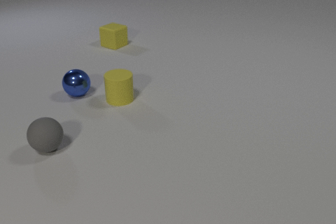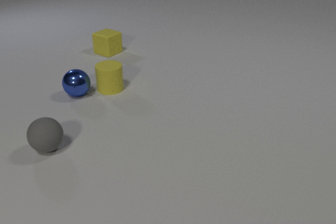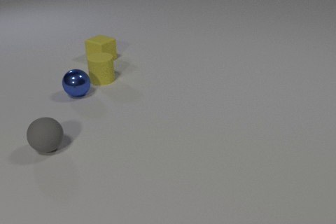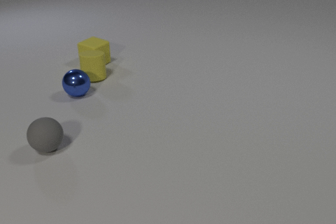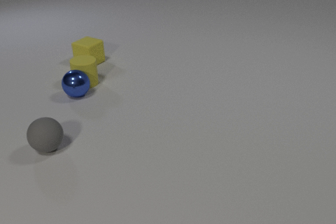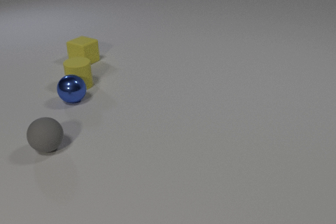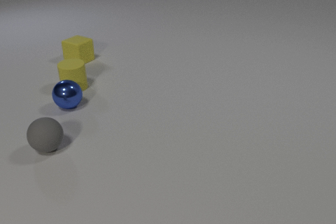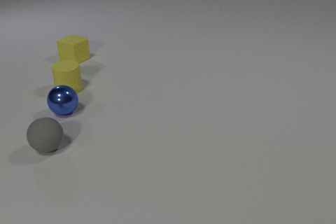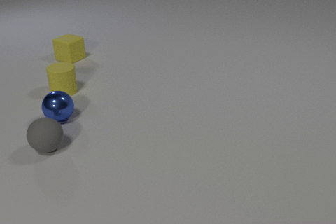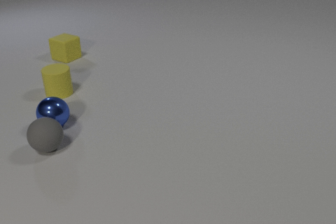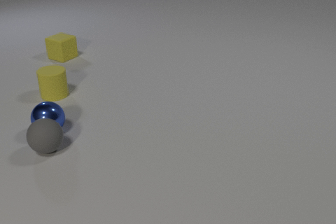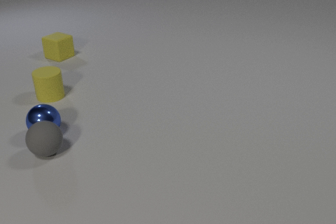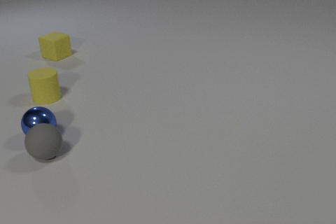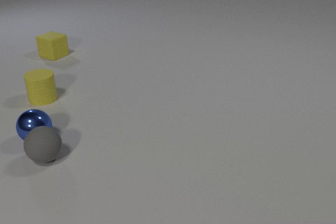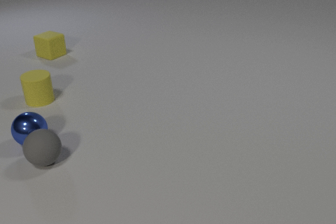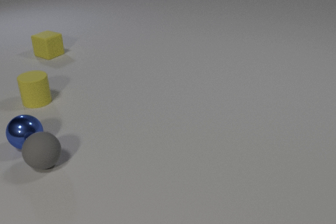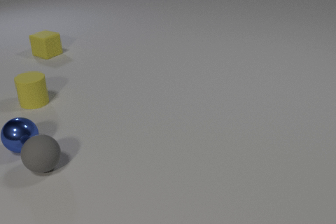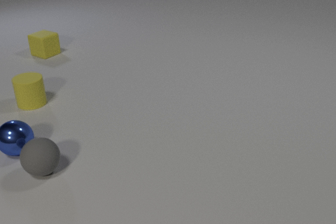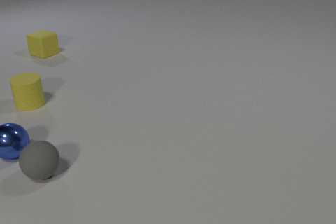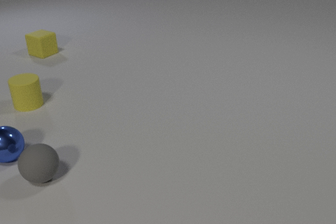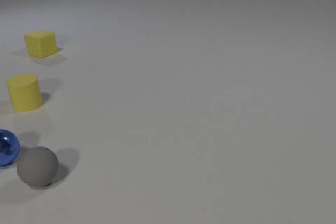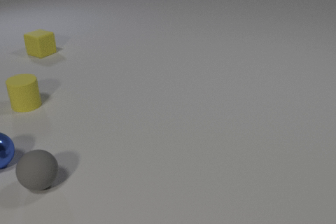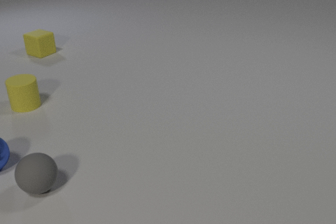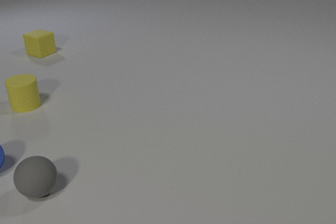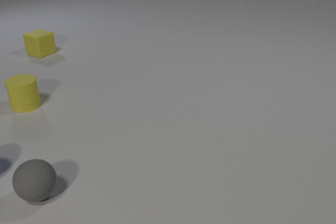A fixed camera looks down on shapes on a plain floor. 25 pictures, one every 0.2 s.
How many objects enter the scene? 0.
Are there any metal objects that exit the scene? yes.
What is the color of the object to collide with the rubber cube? yellow.
0.0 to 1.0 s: The yellow rubber cube slides toward the camera and to the left. The yellow rubber cylinder slides to the left and away from the camera. The blue metal sphere rolls toward the camera. The yellow rubber cube and the yellow rubber cylinder collide. The yellow rubber cylinder and the blue metal sphere collide.
1.0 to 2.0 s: The yellow rubber cube slides to the left and away from the camera. The yellow rubber cylinder slides to the left and toward the camera. The blue metal sphere rolls toward the camera and to the left. The blue metal sphere and the gray rubber sphere collide.
2.0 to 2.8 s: The yellow rubber cube slides to the left and away from the camera. The yellow rubber cylinder slides to the left and toward the camera. The blue metal sphere rolls to the left and toward the camera. The gray rubber sphere rolls toward the camera.
2.8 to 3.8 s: The yellow rubber cube slides to the left and away from the camera. The yellow rubber cylinder slides to the left. The blue metal sphere rolls to the left and toward the camera. The gray rubber sphere rolls toward the camera.
3.8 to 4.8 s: The blue metal sphere rolls to the left and toward the camera, leaves at the left edge. The gray rubber sphere rolls toward the camera.
